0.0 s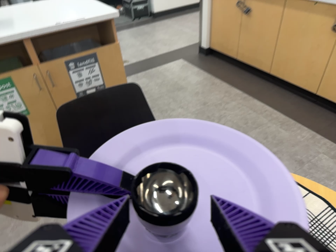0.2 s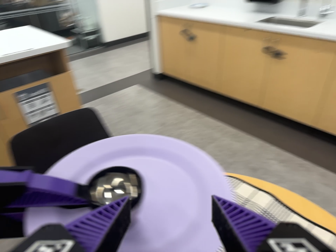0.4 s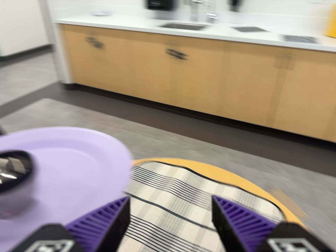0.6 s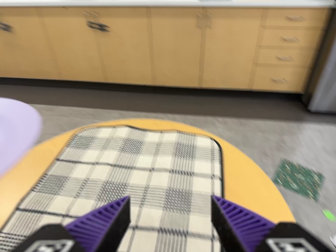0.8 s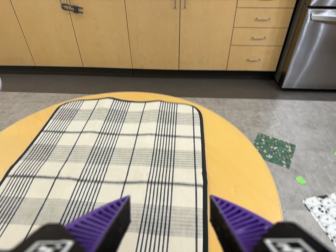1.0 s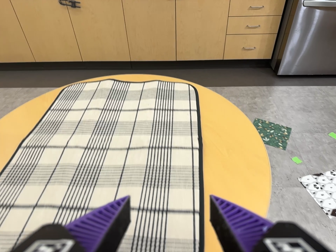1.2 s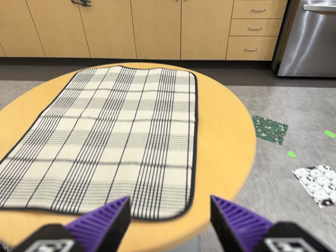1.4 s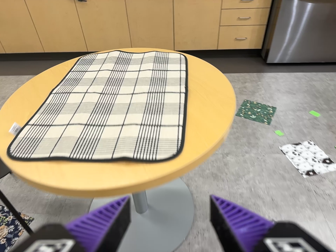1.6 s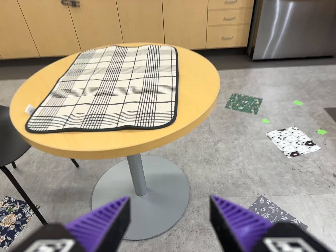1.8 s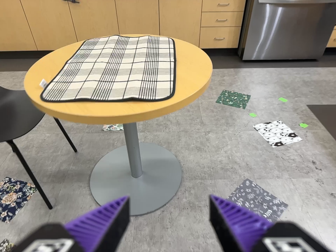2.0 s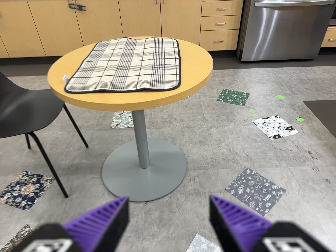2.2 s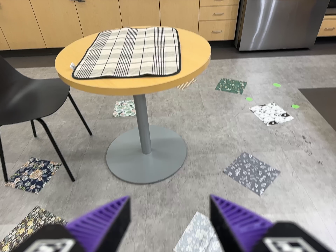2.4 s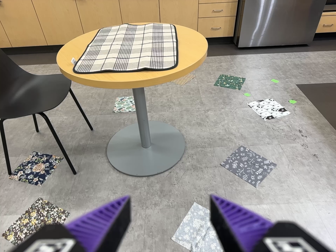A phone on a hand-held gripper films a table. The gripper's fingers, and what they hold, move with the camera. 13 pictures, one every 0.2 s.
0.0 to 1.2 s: The scene slides to the left, as the camera pans about 45 degrees to its right. It travels toward the bottom of its view and backward, about 50 cm, so close, fixed things drift upward. It rolls about its line of sight by about 30 degrees, and the scene rotates counterclockwise.
1.2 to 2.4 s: The camera travels backward and toward the bottom of its view, about 70 cm, so what stands in front gets smaller.
The film runs backward here.
